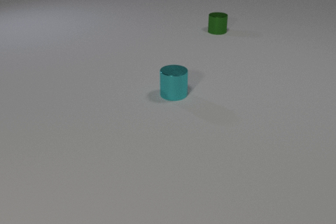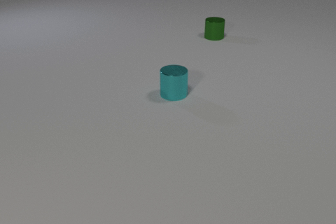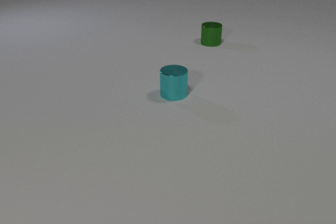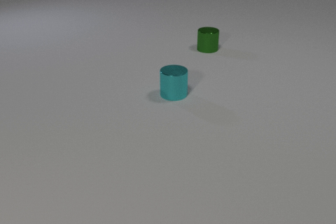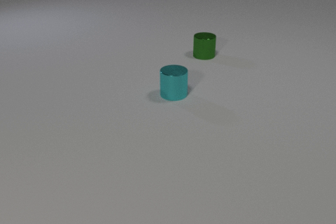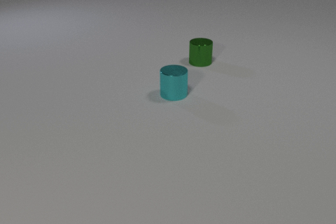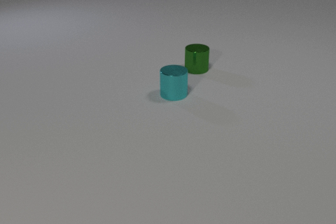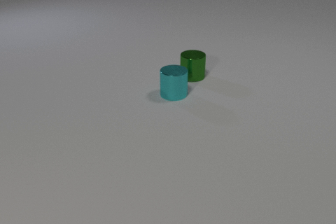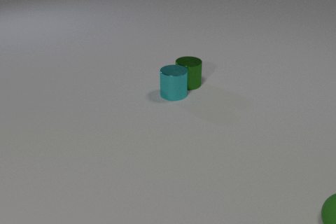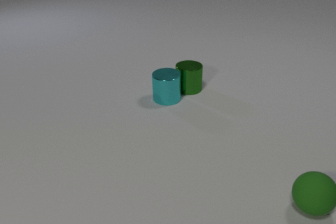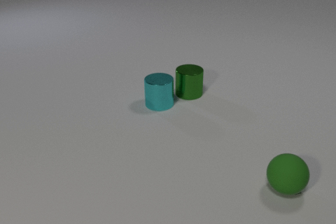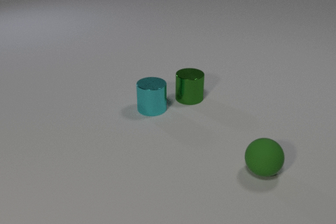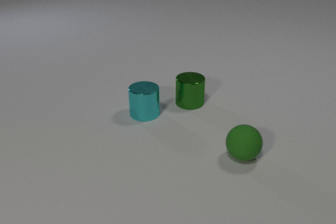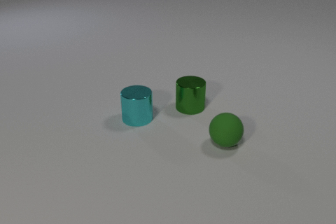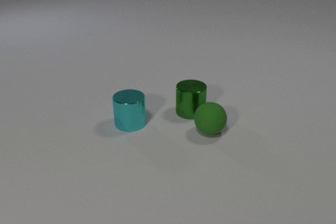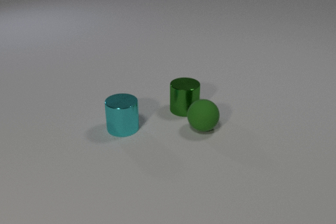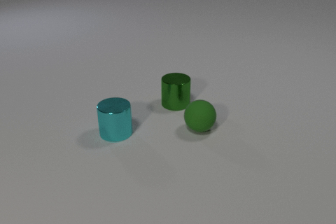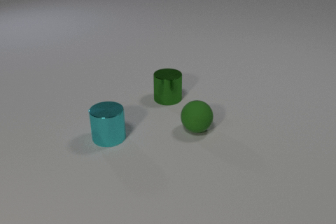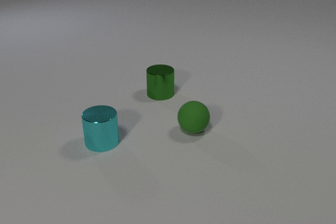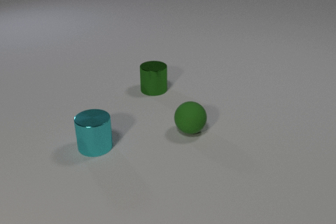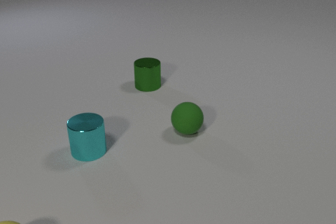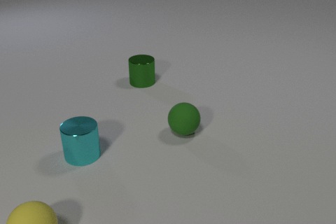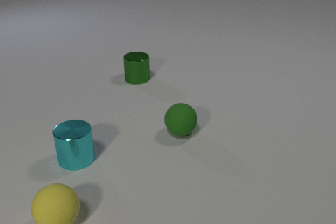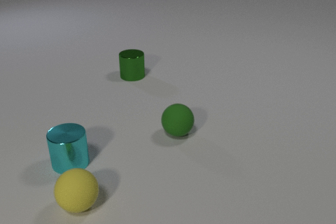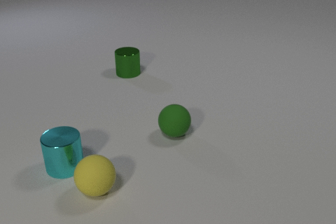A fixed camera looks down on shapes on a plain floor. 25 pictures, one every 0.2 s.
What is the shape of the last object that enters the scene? sphere.
Are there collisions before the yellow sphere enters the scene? yes.
What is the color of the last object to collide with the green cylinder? green.
0.0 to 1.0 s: The green metal cylinder slides toward the camera.
1.0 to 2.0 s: The green metal cylinder slides toward the camera. The cyan metal cylinder slides toward the camera and to the left. The green rubber sphere comes in at the right edge, rolls to the left and away from the camera. The green metal cylinder and the cyan metal cylinder collide.
2.0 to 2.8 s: The green metal cylinder slides toward the camera. The cyan metal cylinder slides toward the camera and to the left. The green rubber sphere rolls away from the camera and to the left.
2.8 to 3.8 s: The green metal cylinder slides away from the camera and to the left. The cyan metal cylinder slides toward the camera and to the left. The green rubber sphere rolls to the left. The green metal cylinder and the green rubber sphere collide.
3.8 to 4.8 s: The green metal cylinder slides away from the camera and to the left. The cyan metal cylinder slides to the left and toward the camera. The green rubber sphere rolls to the left. The yellow rubber sphere comes in at the bottom edge, rolls to the right and away from the camera.
